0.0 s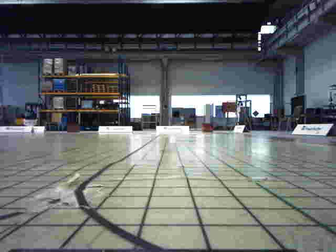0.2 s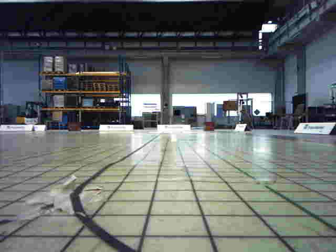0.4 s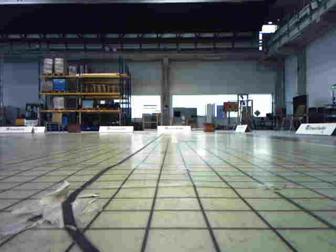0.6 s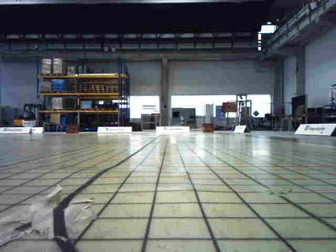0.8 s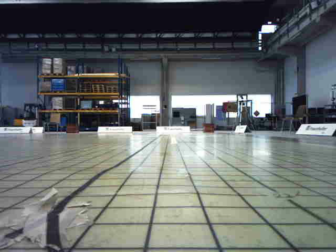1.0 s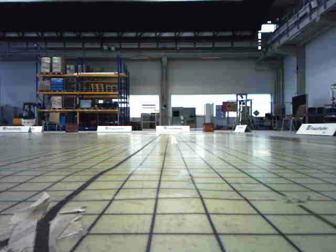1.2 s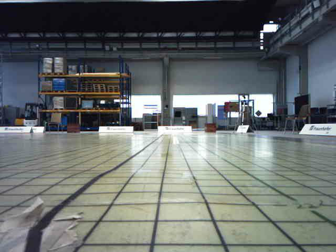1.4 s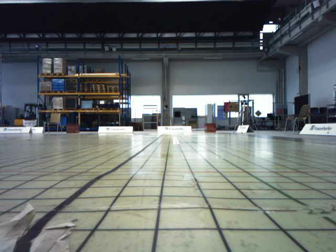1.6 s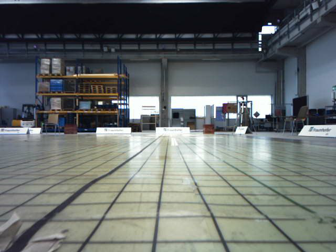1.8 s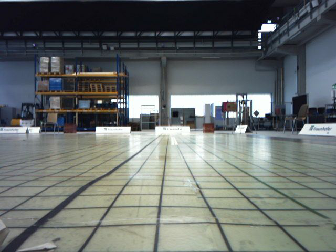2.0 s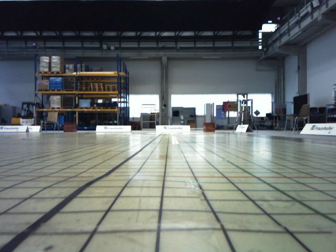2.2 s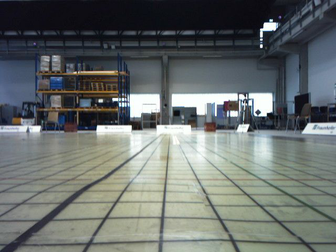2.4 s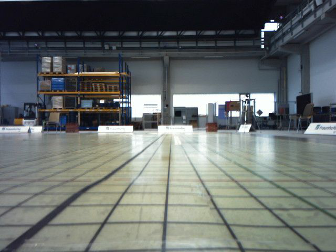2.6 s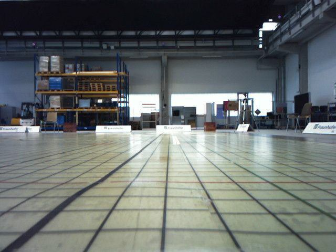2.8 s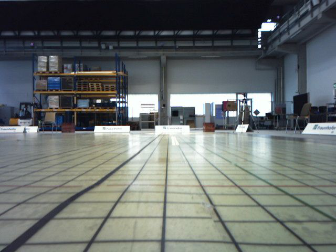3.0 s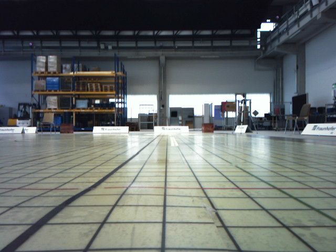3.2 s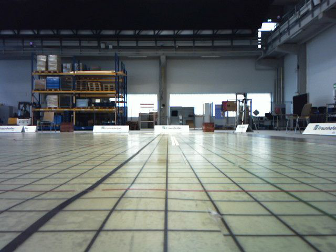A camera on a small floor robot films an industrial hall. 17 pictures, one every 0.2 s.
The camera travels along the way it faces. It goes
forward.
0.0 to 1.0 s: The camera travels forward, about 0.3 m, so what stands in front looms larger. It loses speed.
1.0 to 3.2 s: The camera travels forward, about 0.4 m, so what stands in front looms larger.
The film runs forward here.
